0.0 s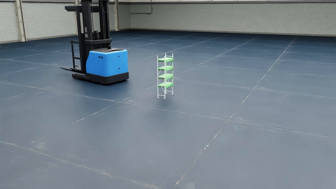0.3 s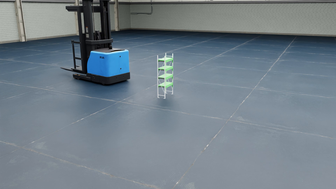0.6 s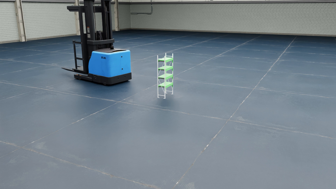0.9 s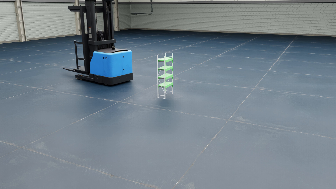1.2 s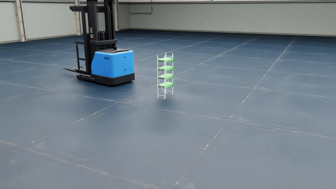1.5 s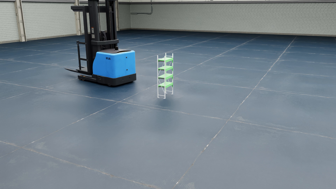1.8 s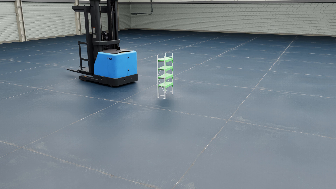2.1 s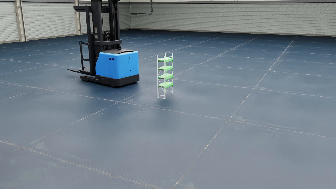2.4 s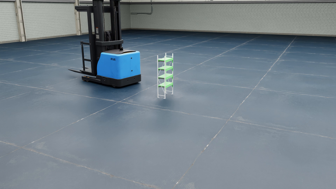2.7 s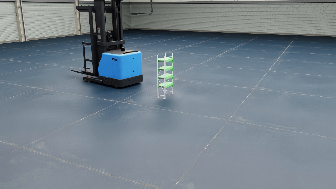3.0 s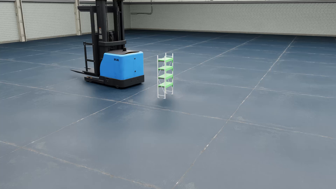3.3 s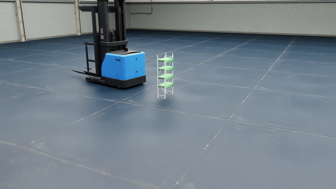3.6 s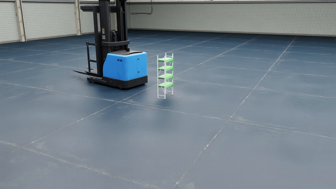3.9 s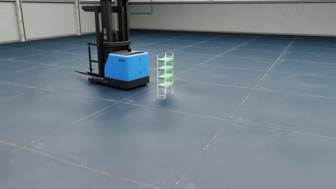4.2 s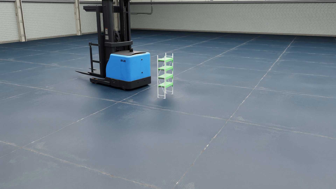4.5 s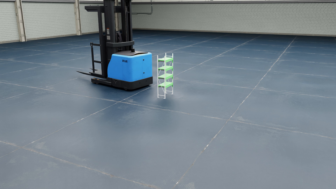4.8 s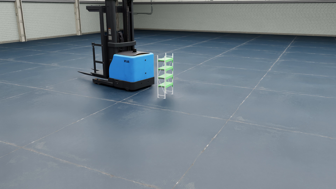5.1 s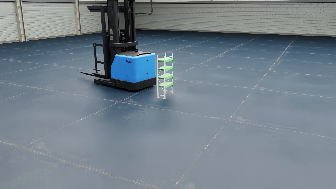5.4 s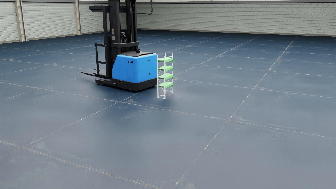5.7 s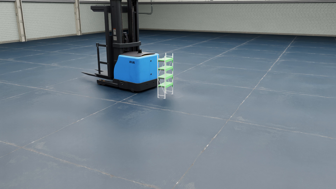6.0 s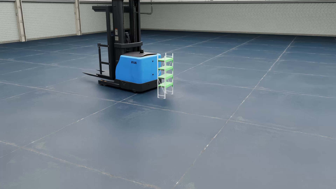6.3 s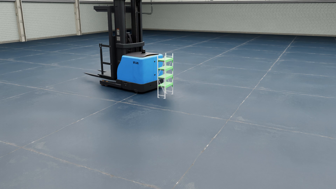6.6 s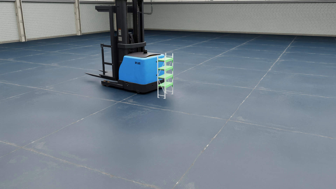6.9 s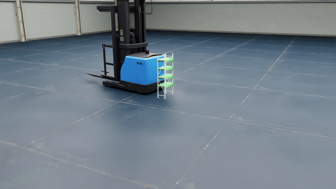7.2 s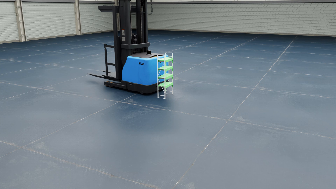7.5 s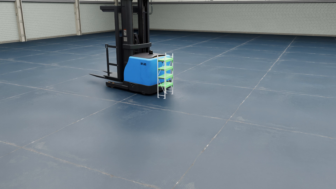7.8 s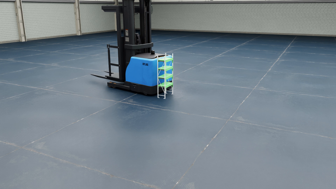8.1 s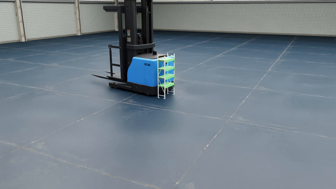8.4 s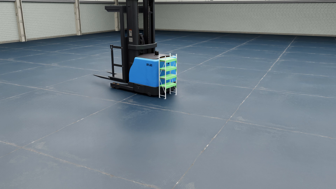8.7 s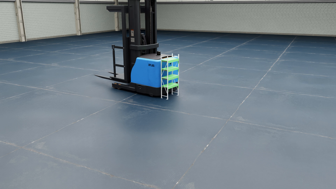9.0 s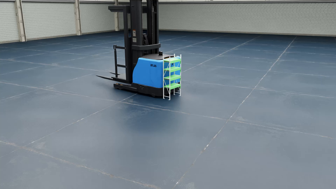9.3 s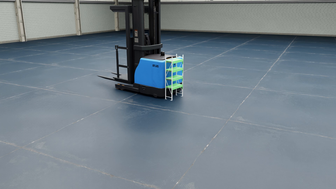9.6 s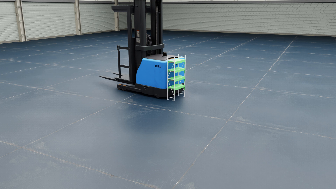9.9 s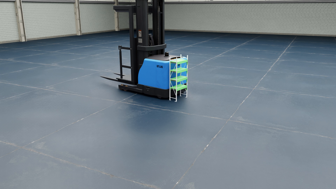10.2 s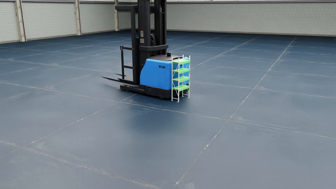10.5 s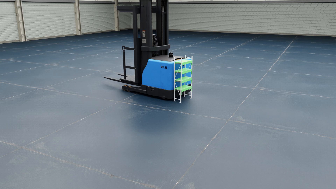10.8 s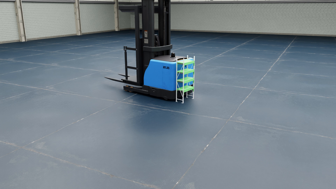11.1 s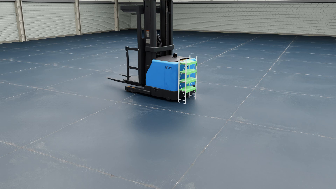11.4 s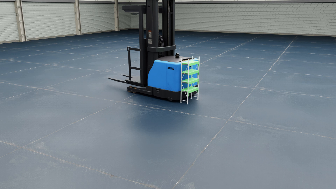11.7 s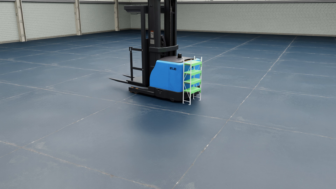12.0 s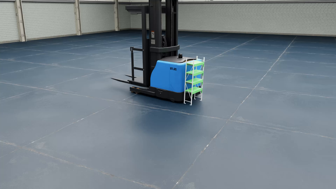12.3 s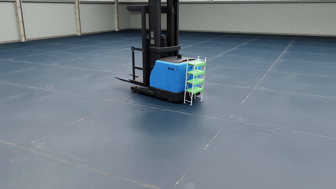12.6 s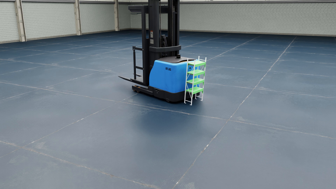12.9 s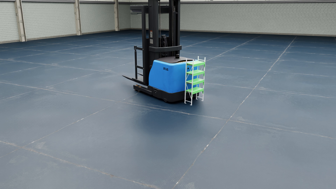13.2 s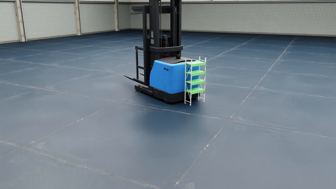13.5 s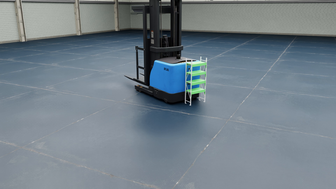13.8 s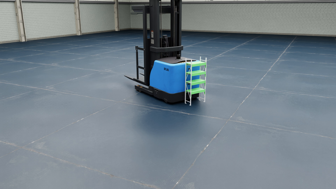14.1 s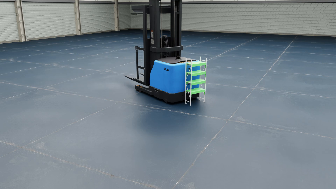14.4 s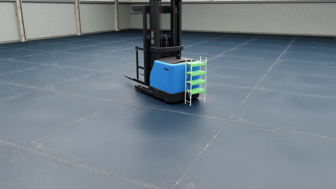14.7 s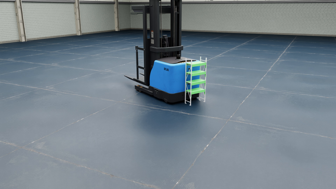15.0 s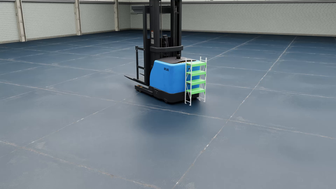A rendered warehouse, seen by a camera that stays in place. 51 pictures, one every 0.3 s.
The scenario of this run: A forklift runs into an object in its way.
